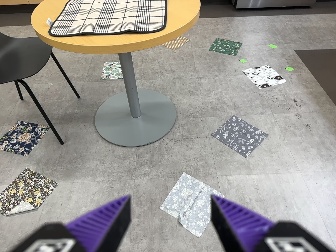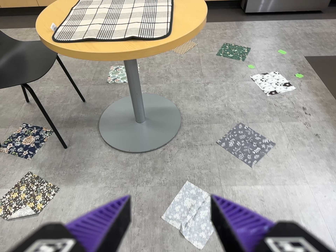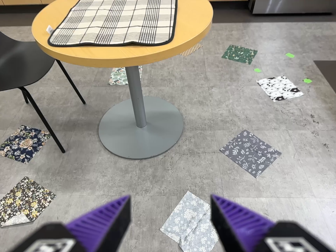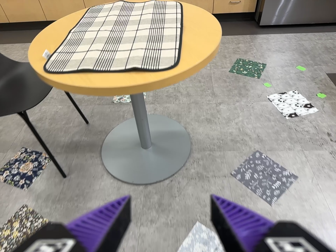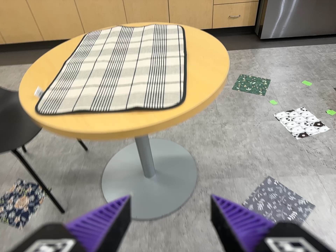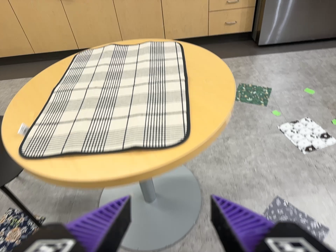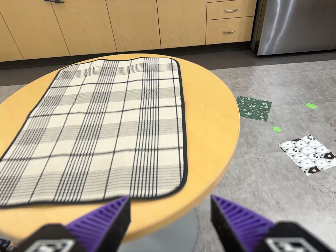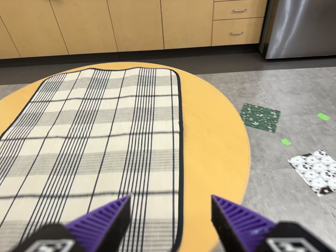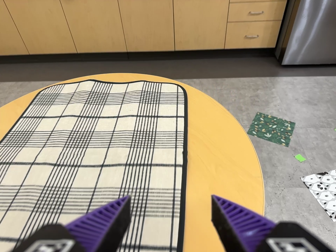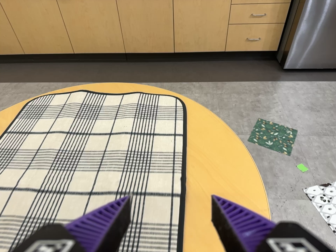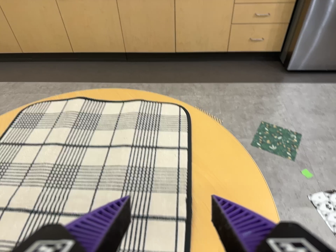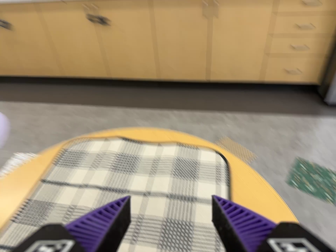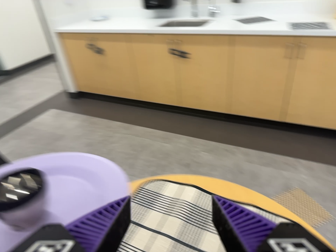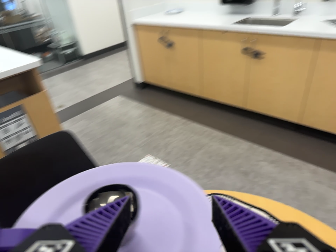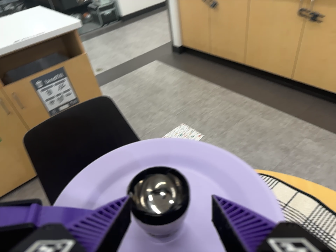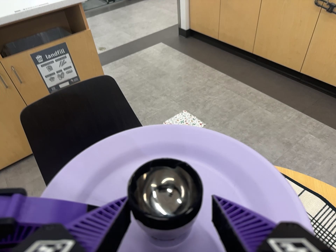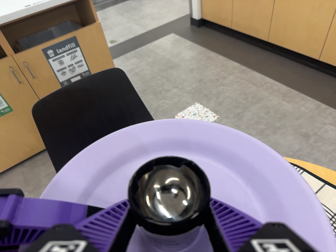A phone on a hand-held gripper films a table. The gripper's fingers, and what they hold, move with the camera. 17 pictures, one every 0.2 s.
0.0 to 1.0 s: The camera travels toward the top of its view and forward, about 50 cm, so close, fixed things drift downward.
1.0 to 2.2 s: The camera travels toward the top of its view and forward, about 50 cm, so close, fixed things drift downward. It rolls about its line of sight by about 10 degrees, and the scene rotates clockwise.
2.2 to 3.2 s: The scene slides to the right, as the camera pans about 35 degrees to its left. It travels to its left, toward the top of its view and forward, about 24 cm, so close, fixed things drift to the right. Its aim tips toward the bottom of its view by about 10 degrees. It rolls about its line of sight by about 25 degrees, and the scene rotates clockwise.
The film runs forward here.
